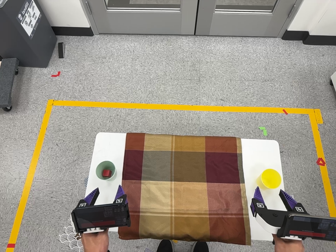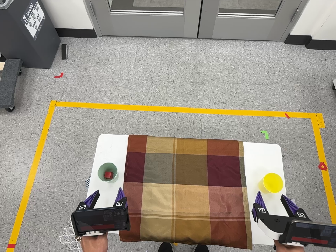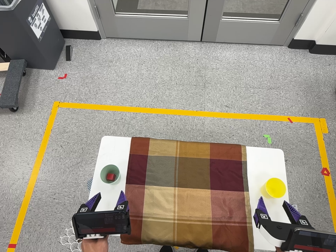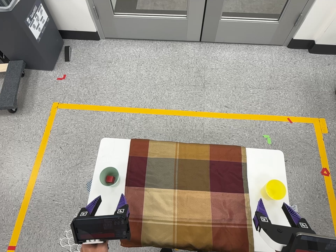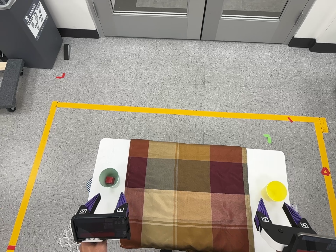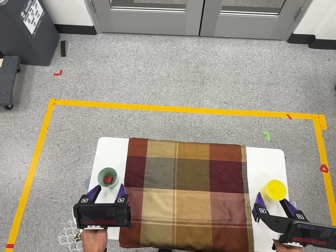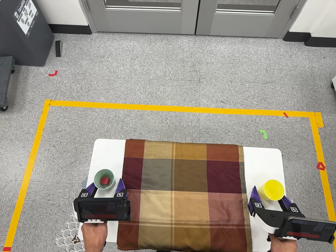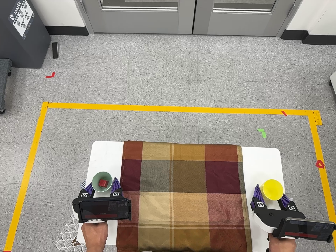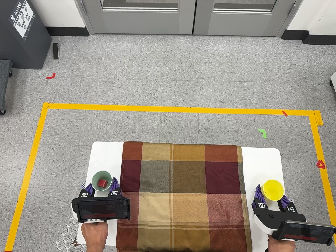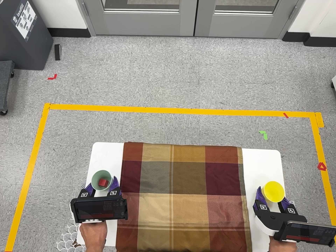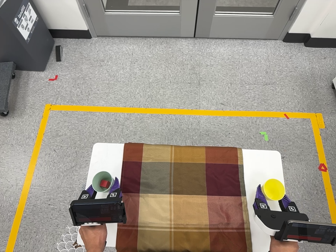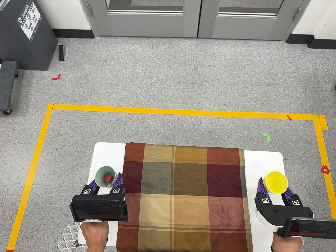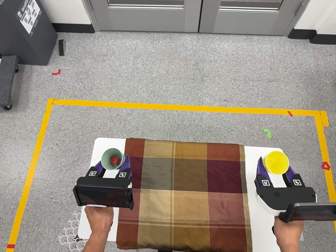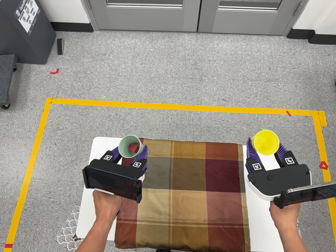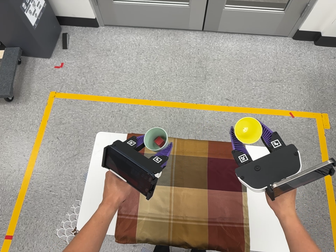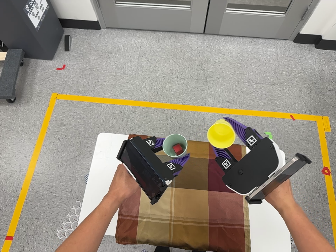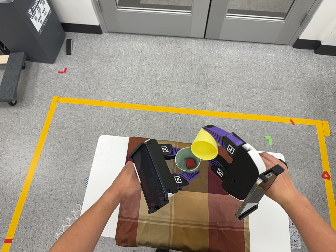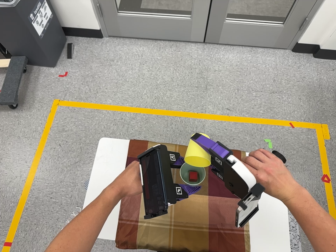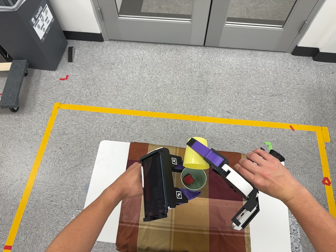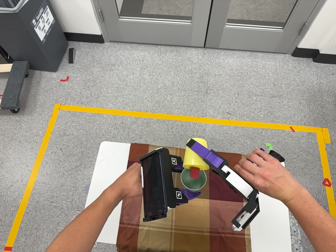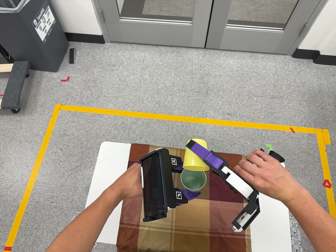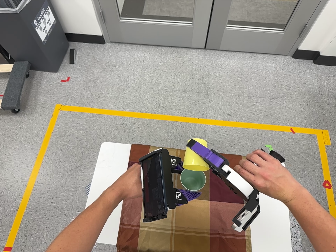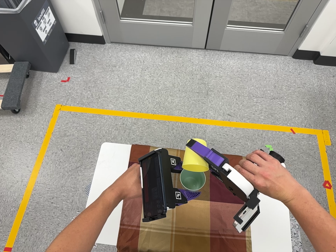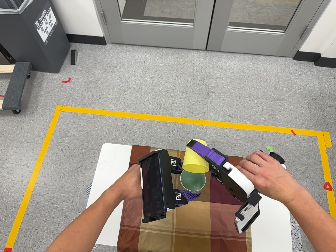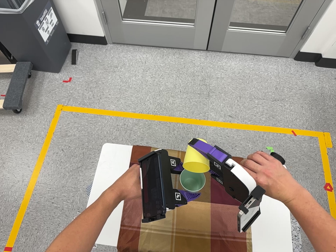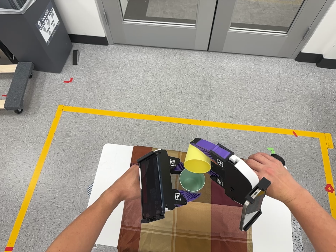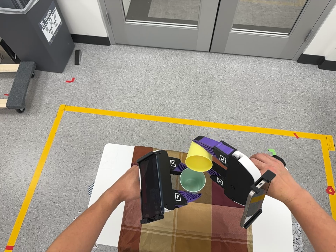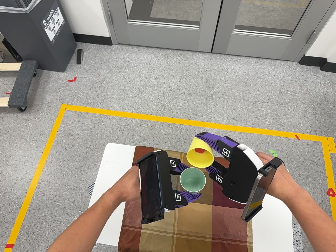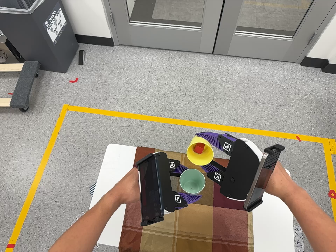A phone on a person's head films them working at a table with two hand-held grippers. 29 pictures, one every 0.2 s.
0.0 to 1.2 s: The camera travels toward the top of its view, about 5 cm, so close, fixed things drift downward.
1.2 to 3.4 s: The camera shifts only a little, or ends up much as it began.
3.4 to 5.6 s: The camera shifts only a little, or ends up much as it began.
The film runs backward here.
